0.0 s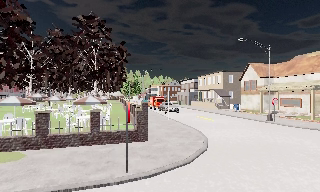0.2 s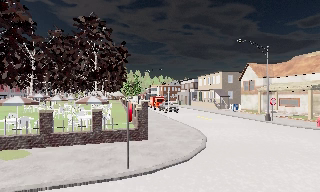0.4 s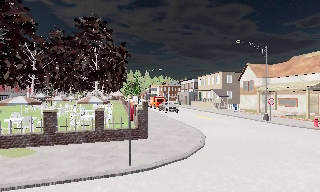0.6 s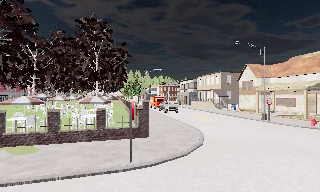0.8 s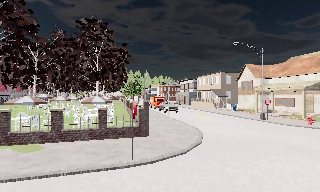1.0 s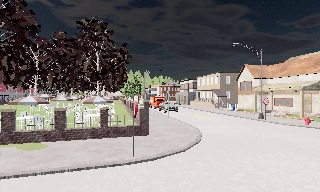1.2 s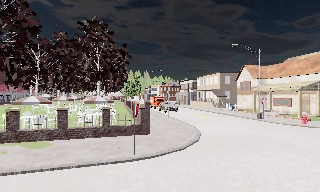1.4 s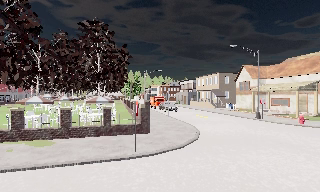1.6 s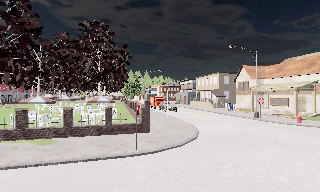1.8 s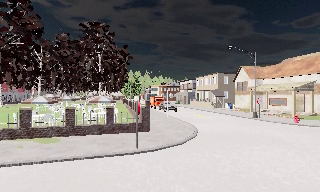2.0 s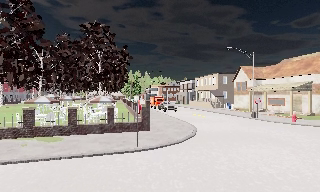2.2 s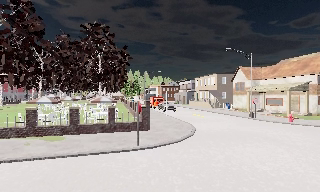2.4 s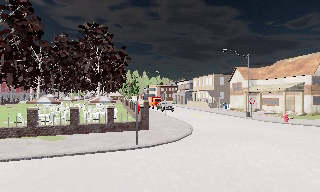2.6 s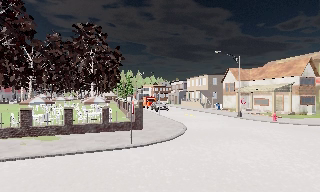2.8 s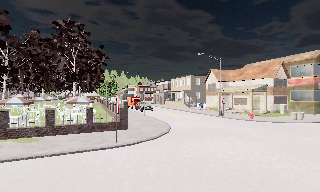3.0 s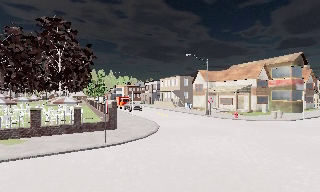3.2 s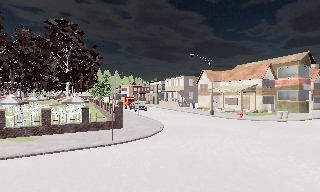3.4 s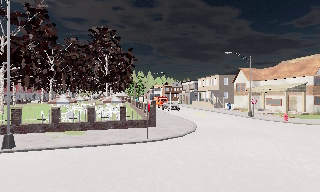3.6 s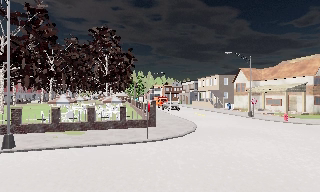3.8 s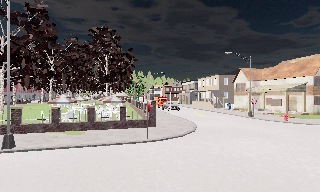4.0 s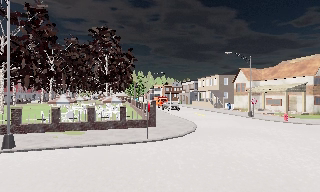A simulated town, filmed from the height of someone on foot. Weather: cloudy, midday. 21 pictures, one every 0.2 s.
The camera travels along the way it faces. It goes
backward.
0.0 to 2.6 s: The camera travels backward, about 3.5 m, so what stands in front gets smaller.
2.6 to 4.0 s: The camera travels backward, about 1 m, so what stands in front gets smaller. It loses speed.
The film runs backward here.
